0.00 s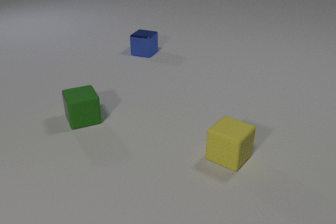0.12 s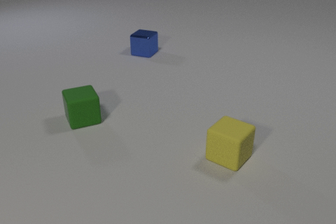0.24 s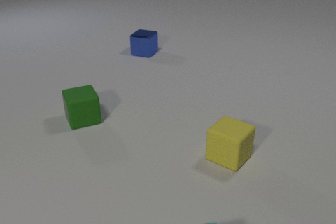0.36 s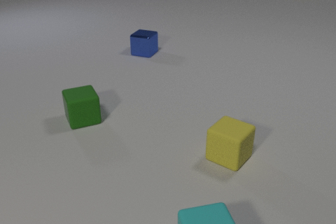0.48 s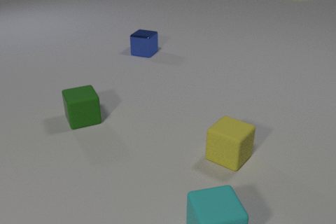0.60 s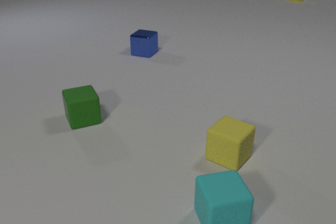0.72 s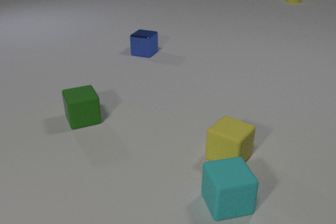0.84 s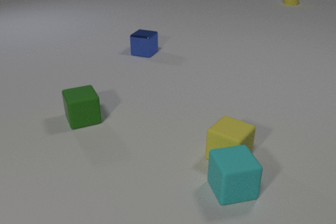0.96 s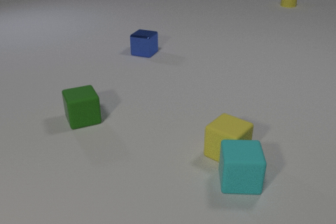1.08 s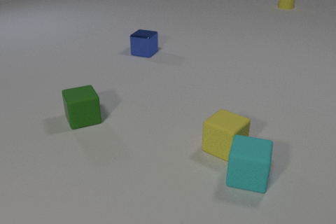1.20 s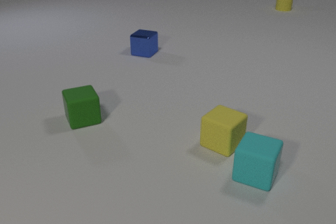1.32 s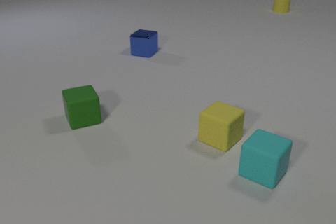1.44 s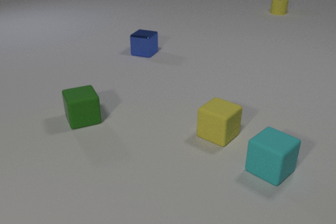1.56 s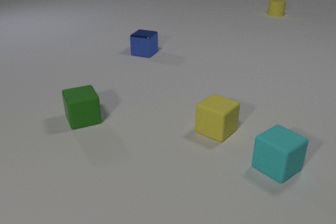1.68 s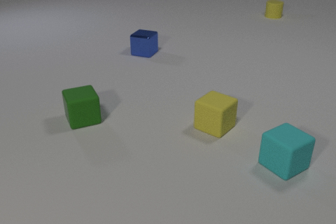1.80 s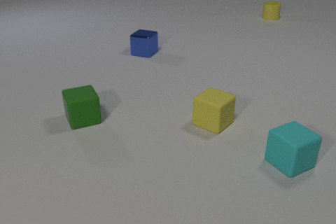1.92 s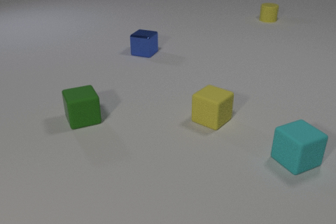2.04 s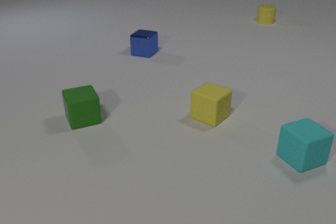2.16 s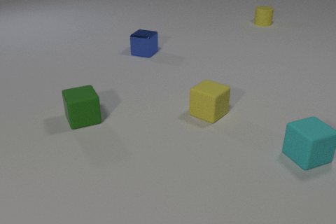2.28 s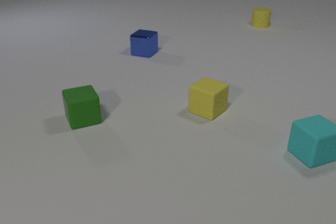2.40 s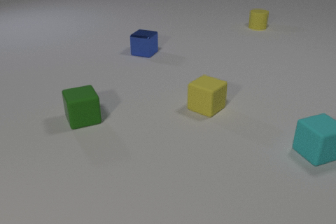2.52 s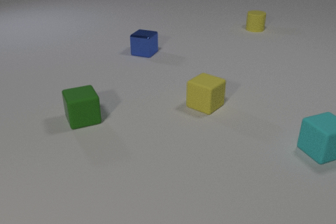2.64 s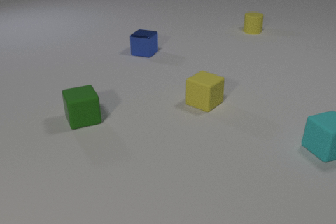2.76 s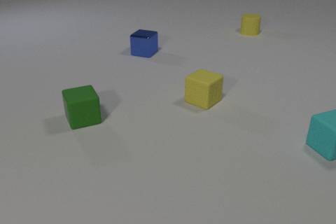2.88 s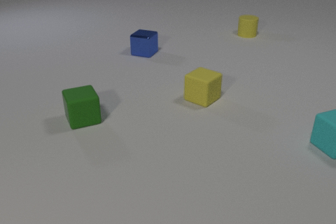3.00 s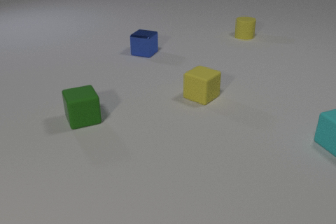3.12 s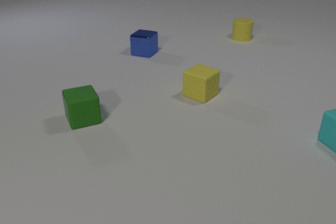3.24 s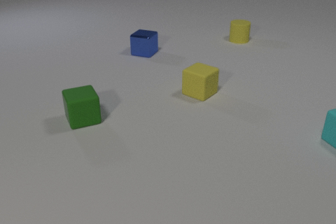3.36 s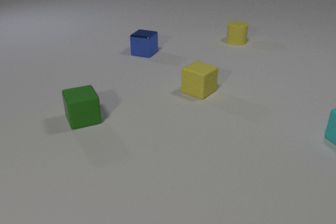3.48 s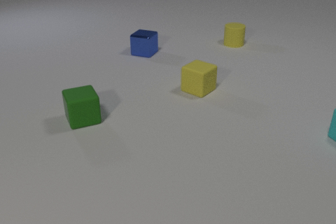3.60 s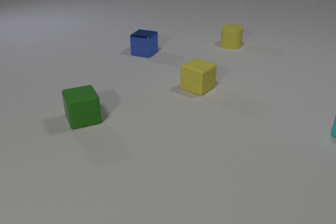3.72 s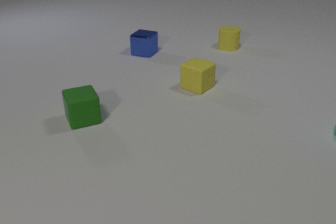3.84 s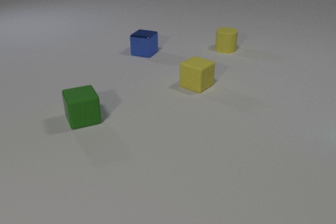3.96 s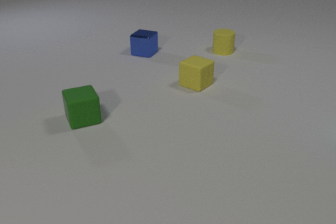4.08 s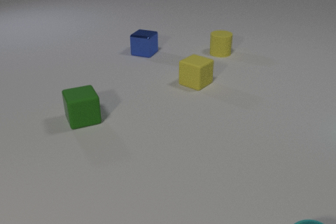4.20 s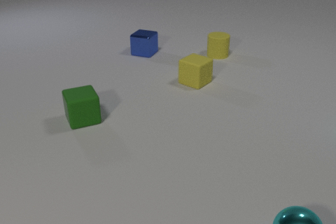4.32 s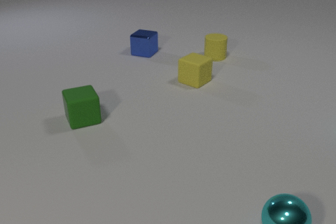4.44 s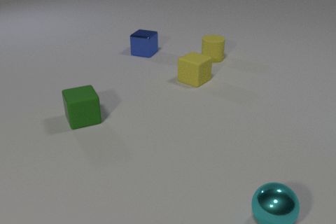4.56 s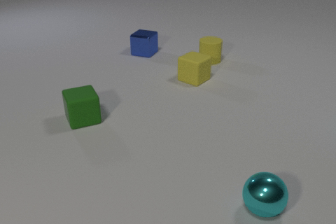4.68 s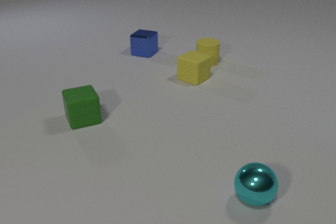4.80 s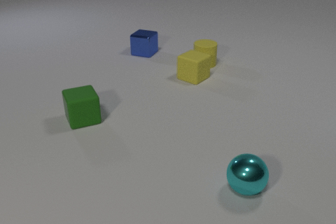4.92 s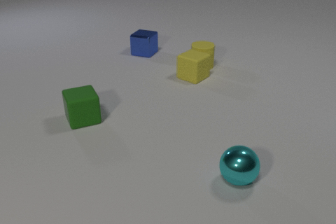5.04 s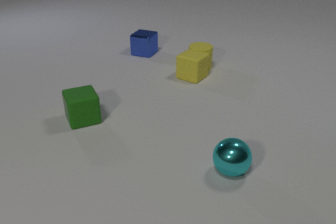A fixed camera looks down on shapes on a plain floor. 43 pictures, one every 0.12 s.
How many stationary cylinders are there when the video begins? 0.
Are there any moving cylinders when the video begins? no.
How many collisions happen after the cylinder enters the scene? 2.
0.00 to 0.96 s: The cyan rubber cube comes in at the bottom edge, slides away from the camera. The yellow rubber cylinder comes in at the top edge, slides toward the camera. The cyan rubber cube and the yellow rubber cube collide.
0.96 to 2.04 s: The cyan rubber cube slides to the right and away from the camera, spins clockwise seen from above by about 60 degrees, its near face sliding to the left. The yellow rubber cube slides away from the camera. The yellow rubber cylinder slides toward the camera.
2.04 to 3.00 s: The cyan rubber cube slides away from the camera and to the right. The yellow rubber cube slides away from the camera. The yellow rubber cylinder slides toward the camera.
3.00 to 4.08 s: The cyan rubber cube slides away from the camera and to the right, leaves at the right edge. The yellow rubber cube slides away from the camera. The yellow rubber cylinder slides toward the camera and to the left.
4.08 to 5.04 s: The yellow rubber cube slides away from the camera. The yellow rubber cylinder slides toward the camera and to the left. The cyan metal sphere rolls away from the camera and to the left. The yellow rubber cube and the yellow rubber cylinder collide.
